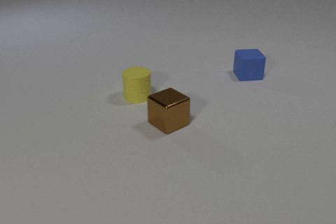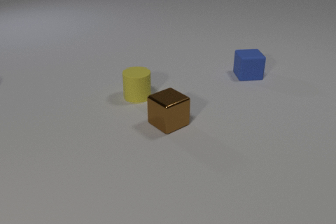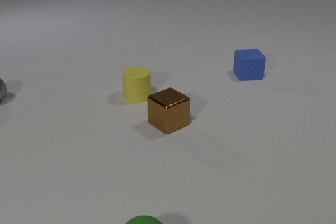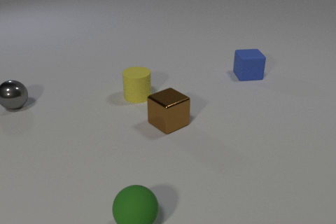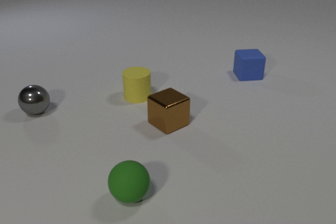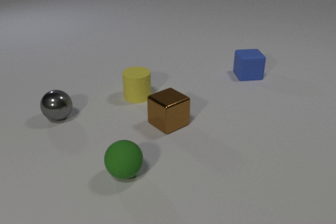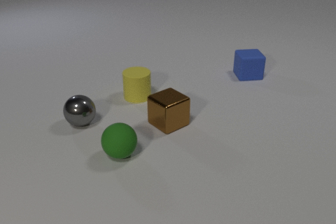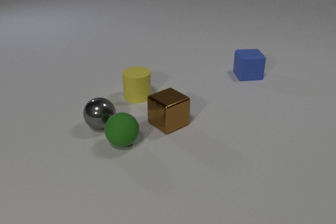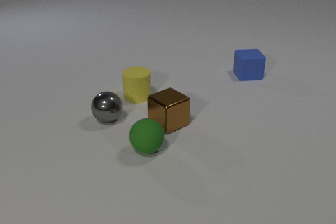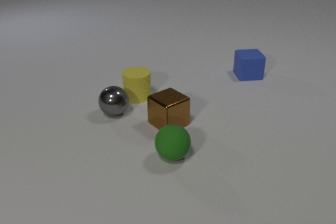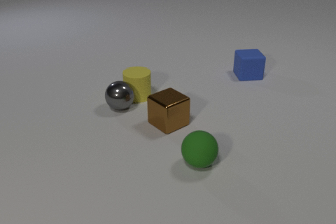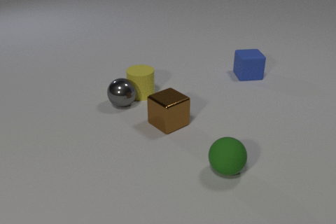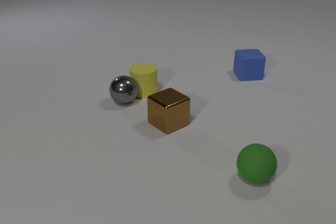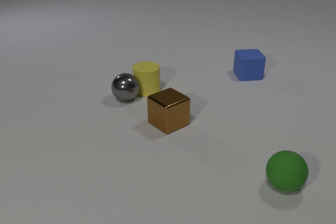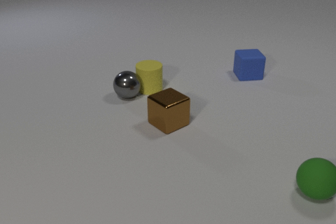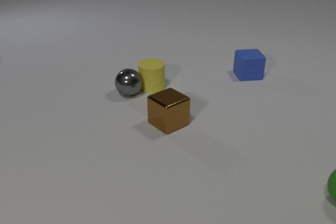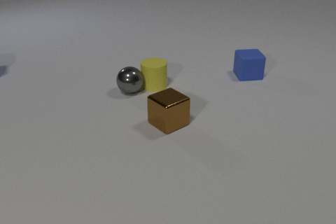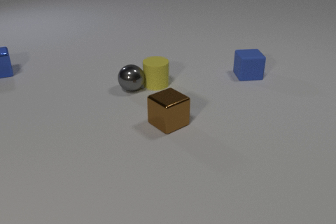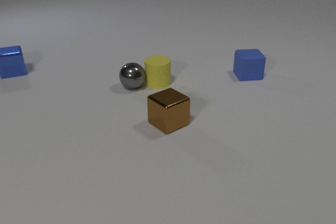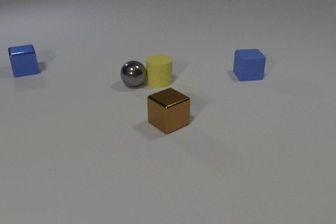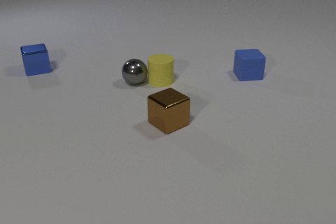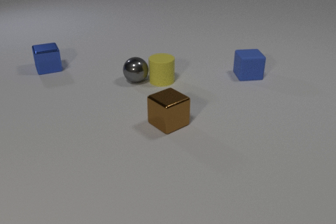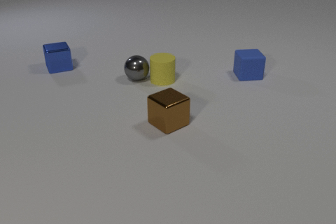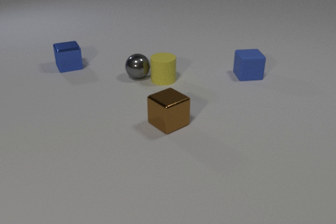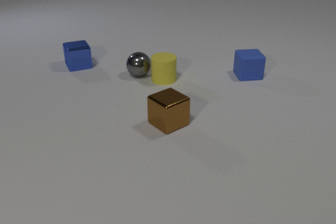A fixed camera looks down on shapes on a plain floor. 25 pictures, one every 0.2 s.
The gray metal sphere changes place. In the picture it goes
to the right.
0.0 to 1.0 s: The green rubber sphere comes in at the bottom edge, rolls away from the camera. The gray metal sphere comes in at the left edge, rolls to the right and toward the camera.
1.0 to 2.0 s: The green rubber sphere rolls to the right. The gray metal sphere rolls to the right. The green rubber sphere and the gray metal sphere collide. The gray metal sphere and the yellow rubber cylinder collide.
2.0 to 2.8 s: The green rubber sphere rolls to the right. The gray metal sphere rolls away from the camera. The yellow rubber cylinder slides away from the camera and to the right.
2.8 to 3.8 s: The green rubber sphere rolls to the right, leaves at the right edge. The gray metal sphere rolls away from the camera. The yellow rubber cylinder slides away from the camera and to the right. The blue metal cube comes in at the left edge, slides to the right.
3.8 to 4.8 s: The gray metal sphere rolls away from the camera. The yellow rubber cylinder slides away from the camera. The blue metal cube slides to the right.
How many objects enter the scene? 3.
How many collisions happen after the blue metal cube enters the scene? 0.
What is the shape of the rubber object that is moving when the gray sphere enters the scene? sphere.
